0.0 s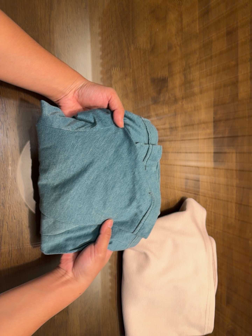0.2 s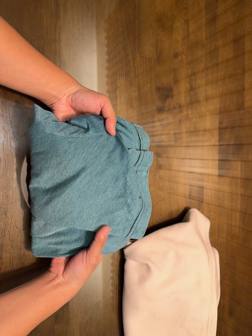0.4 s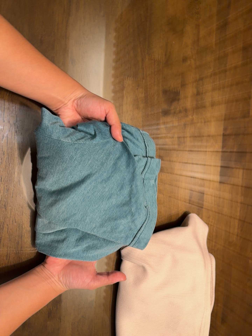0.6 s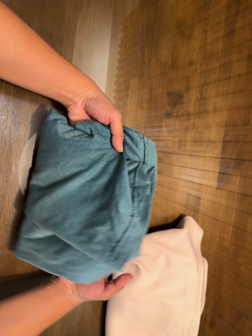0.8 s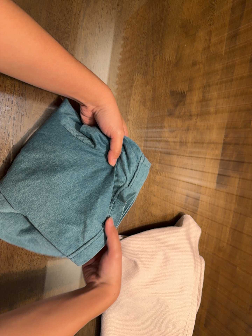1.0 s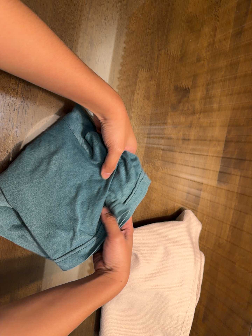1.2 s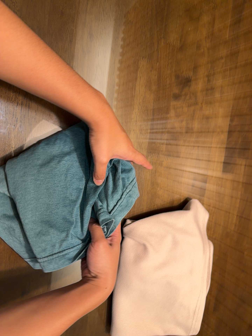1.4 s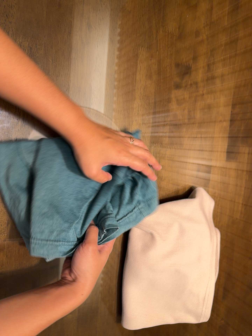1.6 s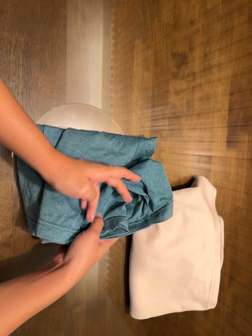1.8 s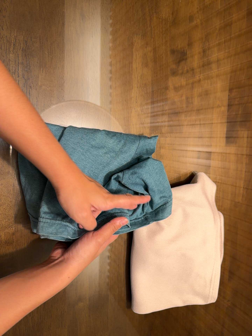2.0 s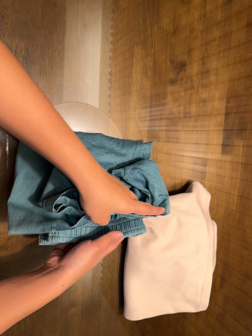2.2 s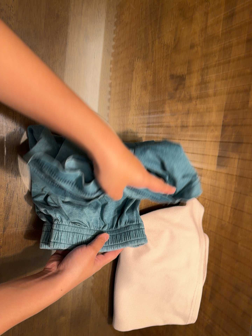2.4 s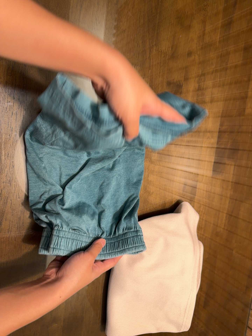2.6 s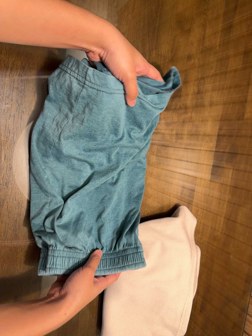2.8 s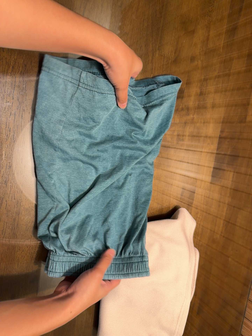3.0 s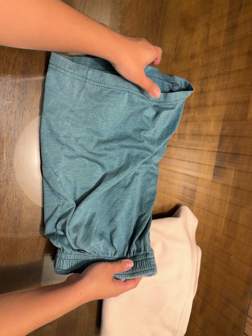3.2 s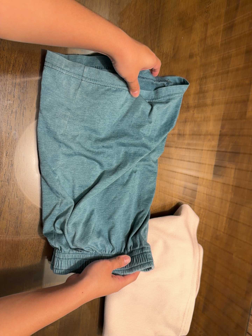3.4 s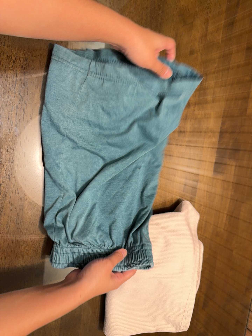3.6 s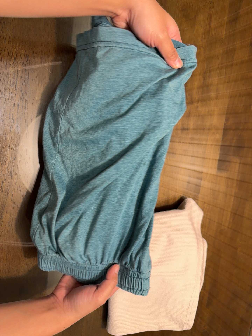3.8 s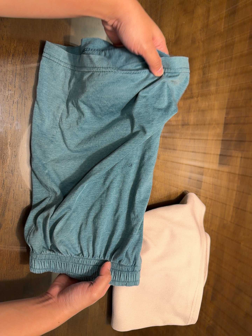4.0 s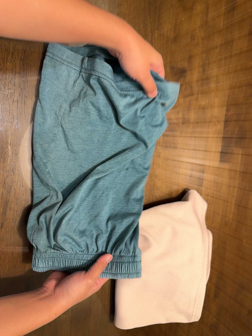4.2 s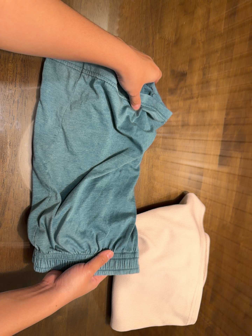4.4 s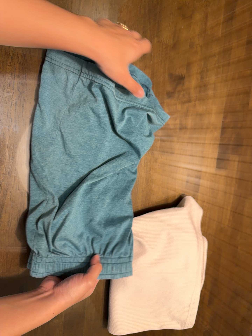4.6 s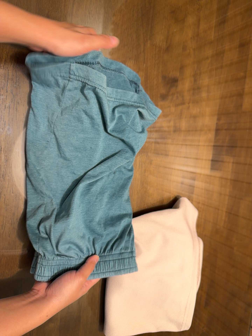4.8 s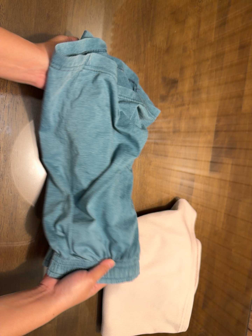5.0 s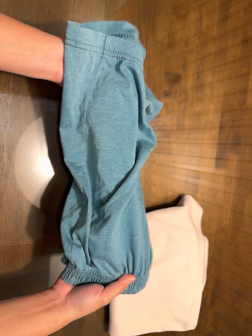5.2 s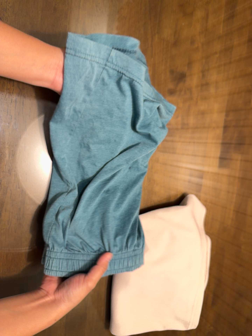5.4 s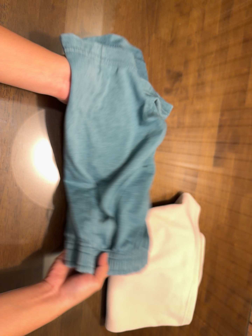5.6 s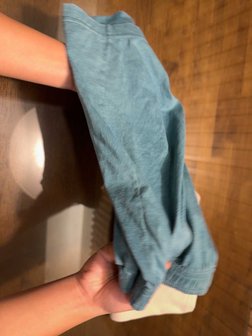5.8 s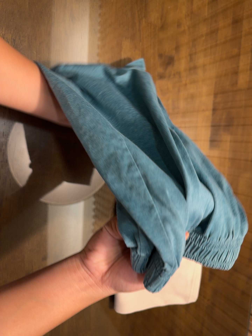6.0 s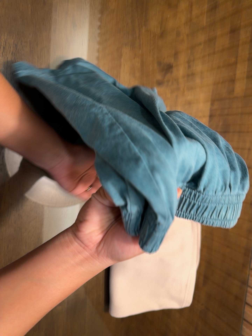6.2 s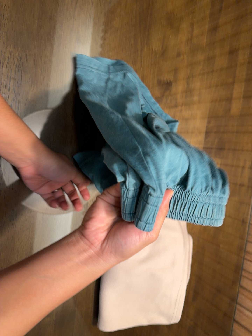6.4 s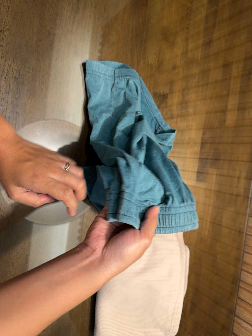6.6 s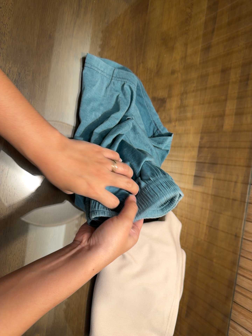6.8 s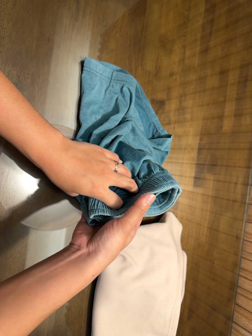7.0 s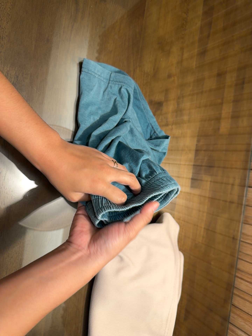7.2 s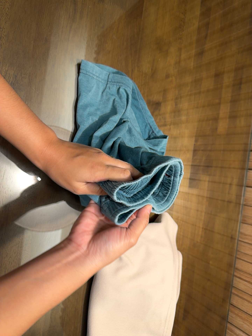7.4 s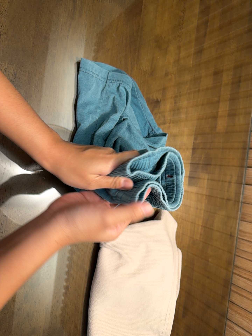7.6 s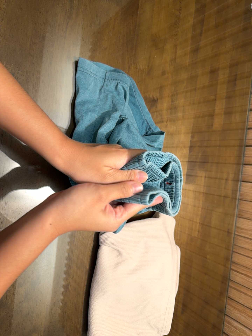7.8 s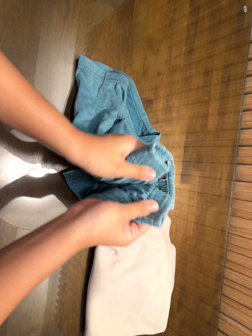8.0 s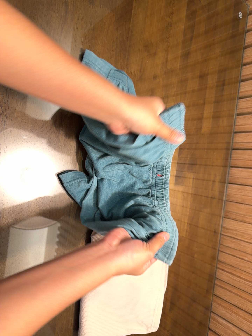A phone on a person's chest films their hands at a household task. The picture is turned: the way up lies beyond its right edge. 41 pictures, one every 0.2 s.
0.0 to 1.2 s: The camera rolls about its line of sight by about 10 degrees, and the scene rotates clockwise.
1.2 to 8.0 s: The camera swings to its right by about 10 degrees, and the scene slides to the left. It travels backward, about 6 cm, so what stands in front gets smaller.
The film runs backward here.
